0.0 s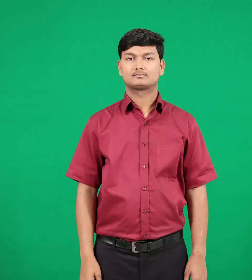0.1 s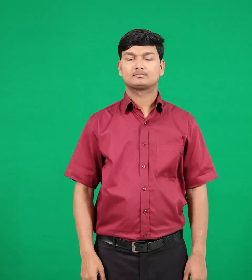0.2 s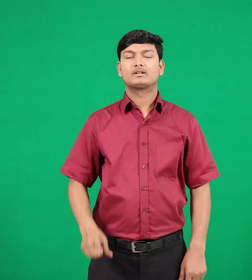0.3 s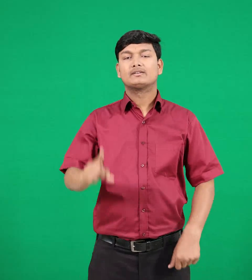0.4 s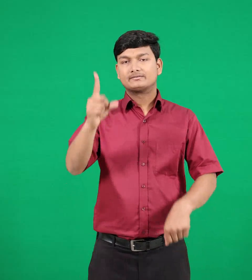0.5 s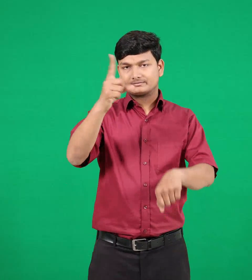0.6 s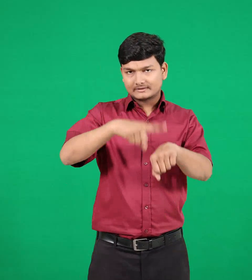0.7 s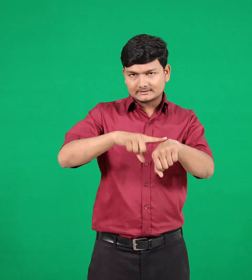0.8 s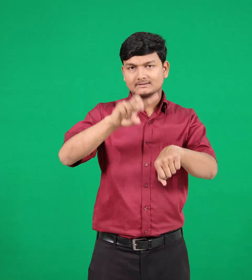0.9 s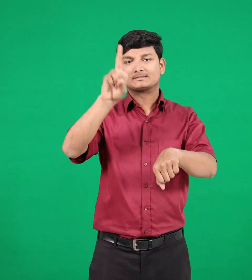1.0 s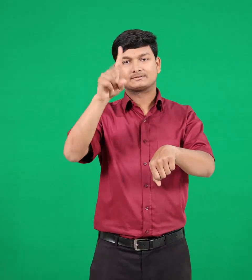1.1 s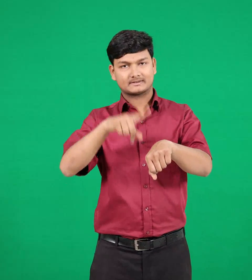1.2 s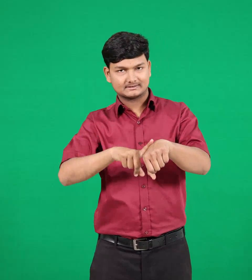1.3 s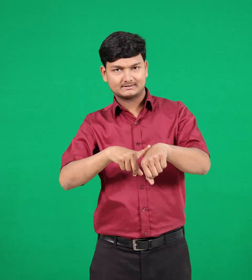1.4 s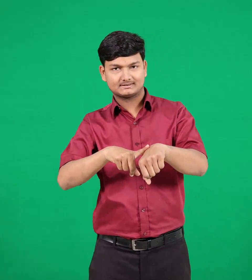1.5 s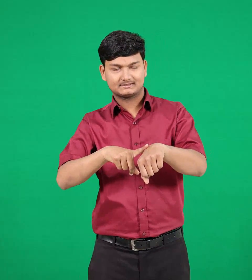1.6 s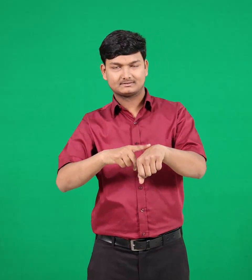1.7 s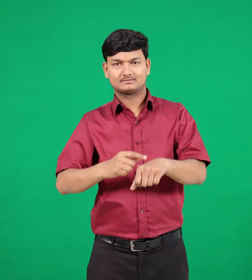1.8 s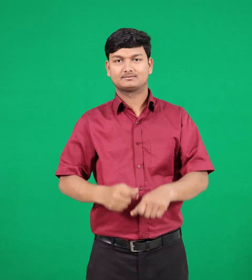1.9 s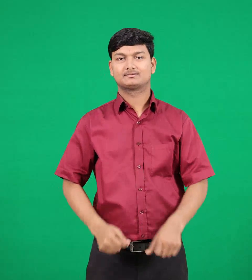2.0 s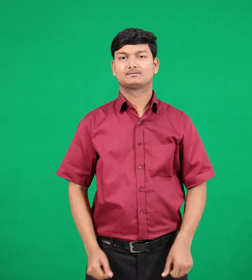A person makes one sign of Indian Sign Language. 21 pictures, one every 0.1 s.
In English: twice
